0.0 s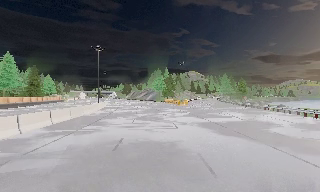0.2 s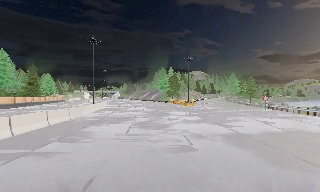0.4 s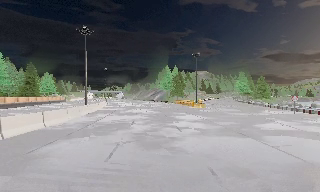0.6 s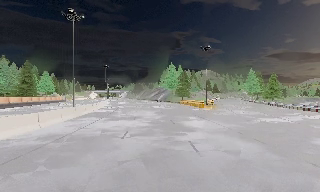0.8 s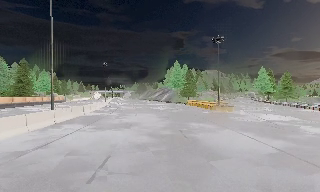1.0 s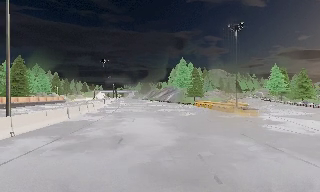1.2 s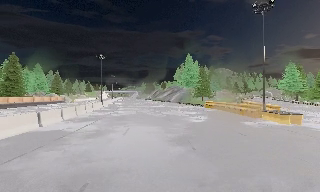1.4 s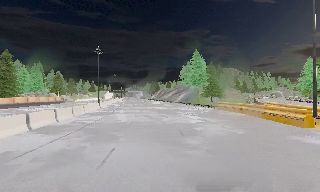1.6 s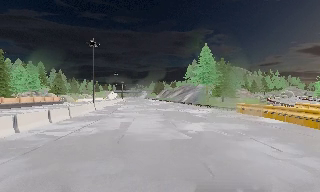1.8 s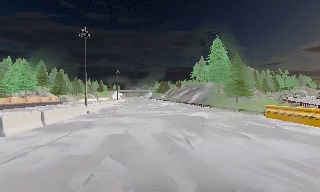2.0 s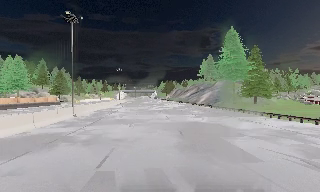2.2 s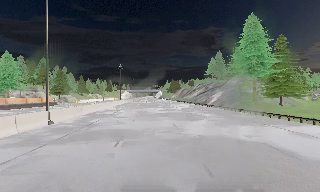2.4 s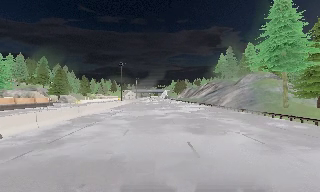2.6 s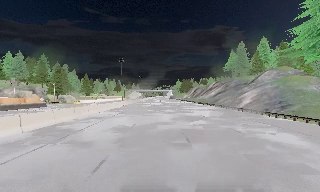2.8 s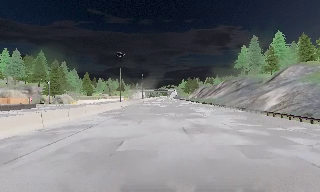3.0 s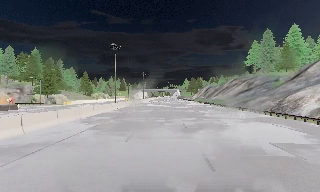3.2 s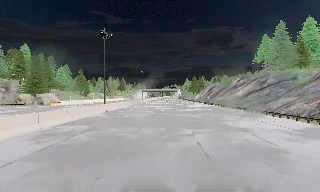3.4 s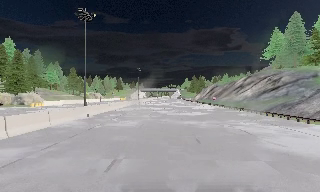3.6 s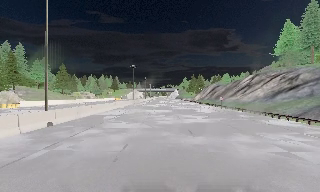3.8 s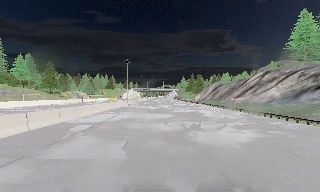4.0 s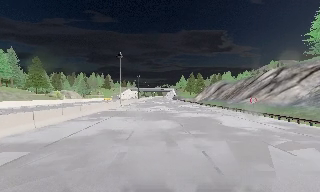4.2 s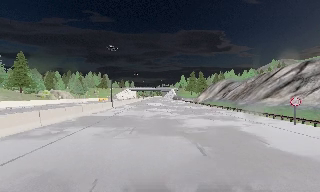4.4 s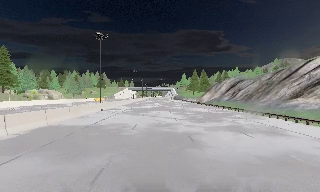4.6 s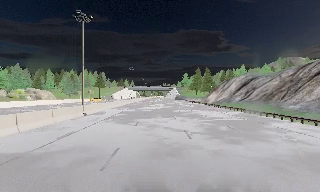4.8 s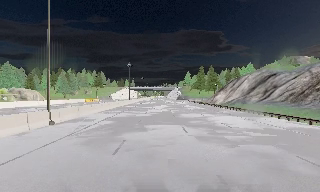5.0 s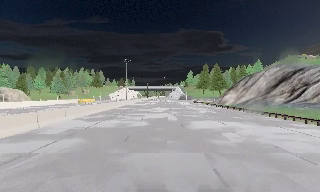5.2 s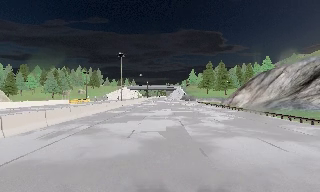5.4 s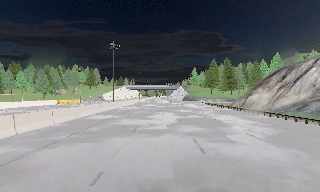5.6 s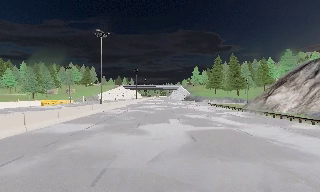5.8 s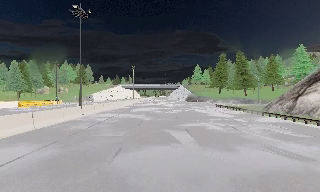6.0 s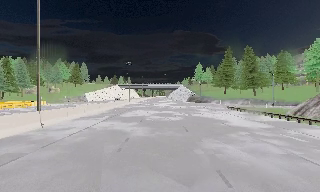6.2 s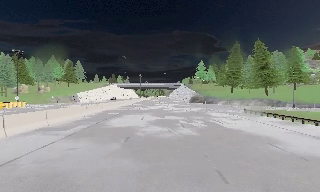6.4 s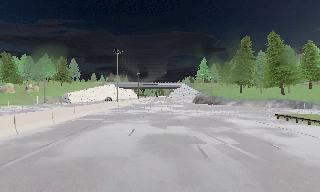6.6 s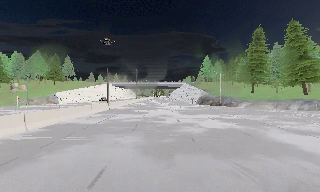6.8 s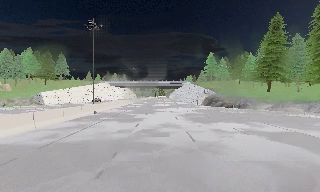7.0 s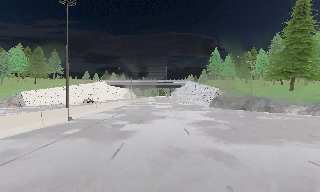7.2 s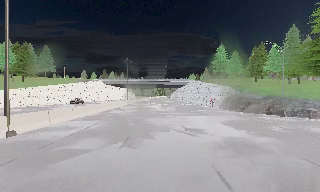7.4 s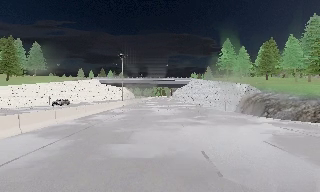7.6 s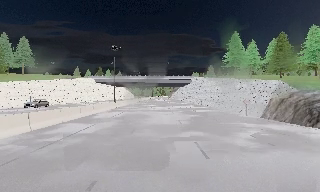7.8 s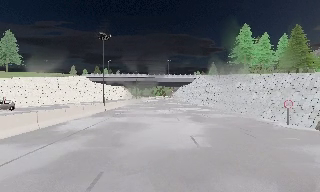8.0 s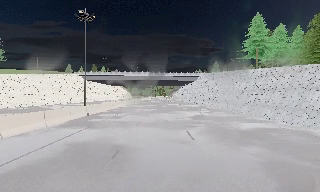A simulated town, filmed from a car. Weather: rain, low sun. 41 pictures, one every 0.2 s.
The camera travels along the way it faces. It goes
forward.
0.0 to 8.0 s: The scene slides to the right, as the camera pans about 20 degrees to its left. It travels forward, about 220 m, so what stands in front looms larger.
The film runs forward here.
